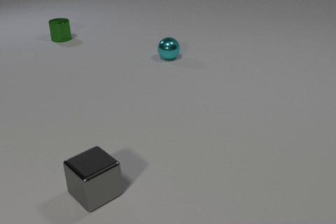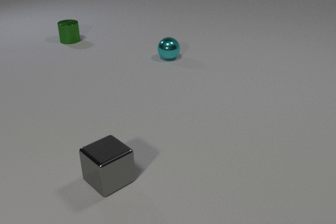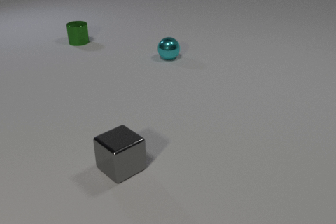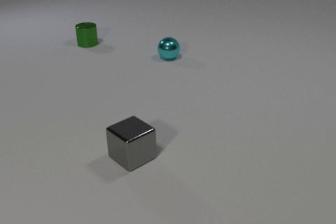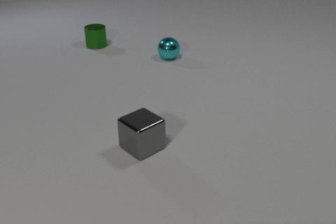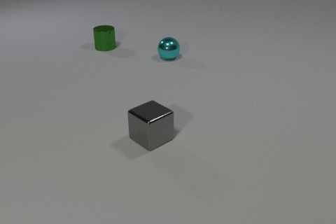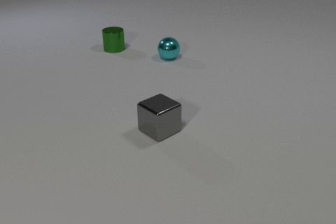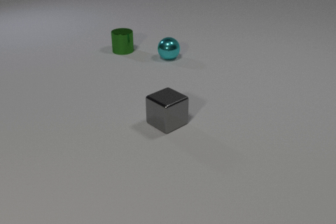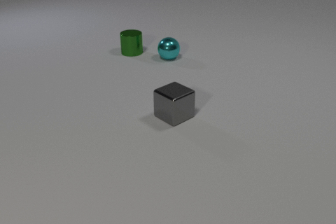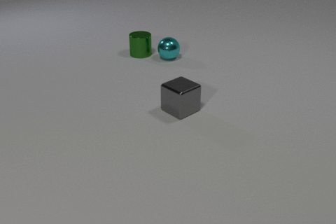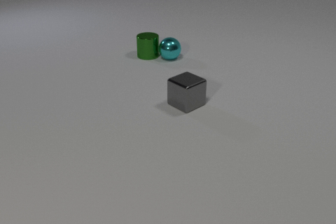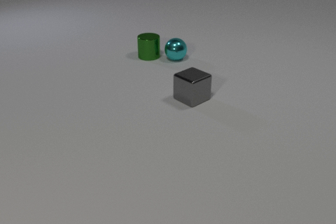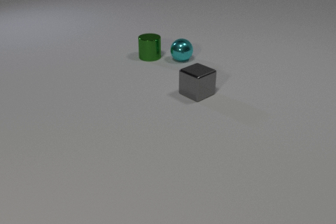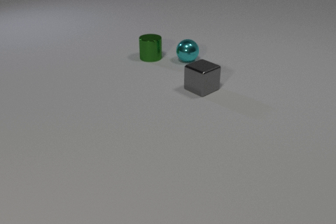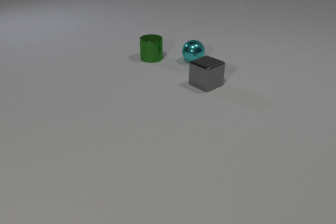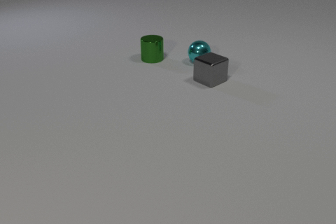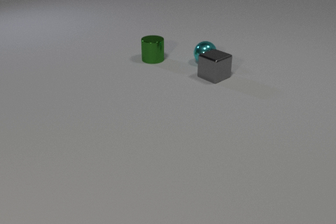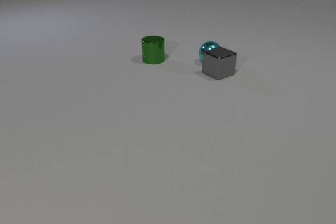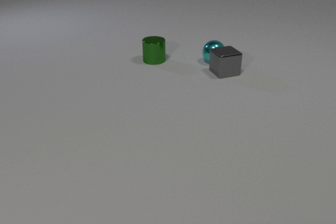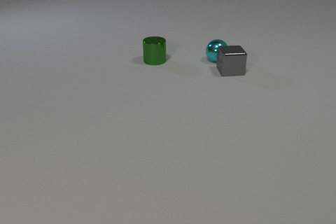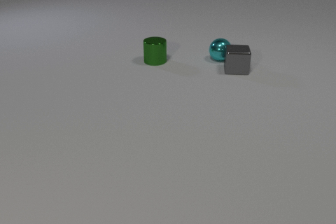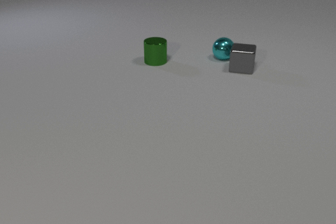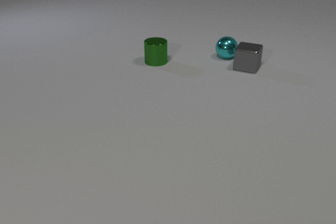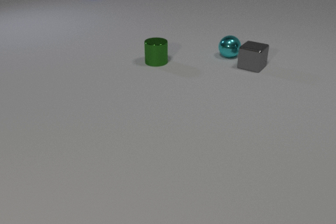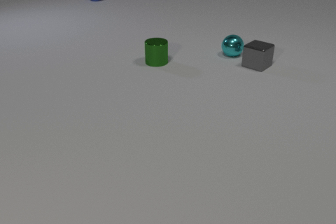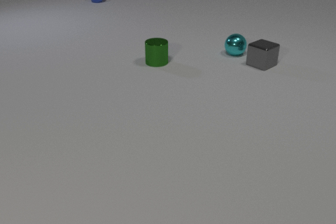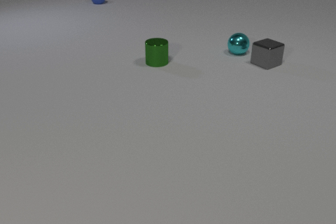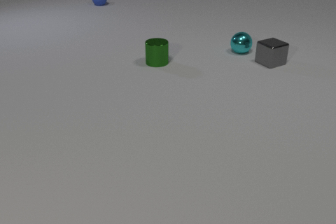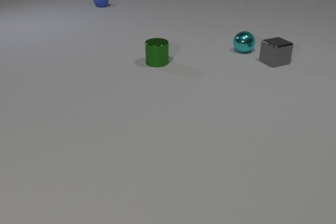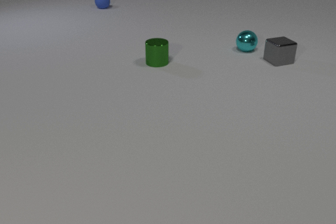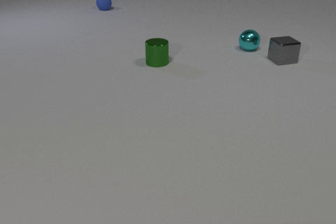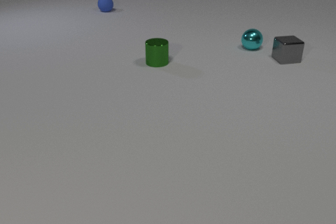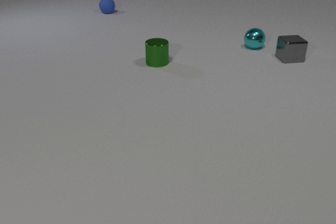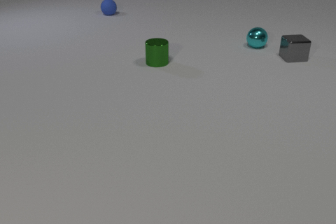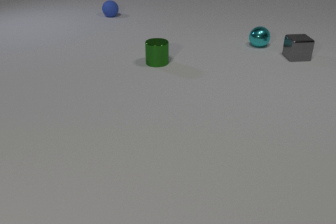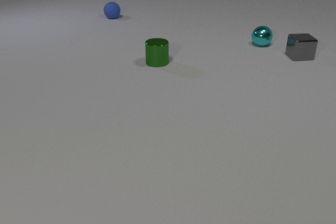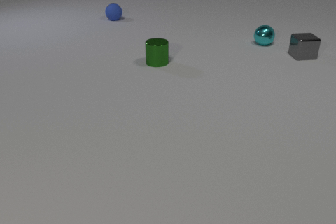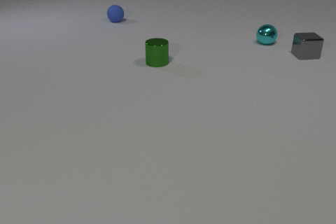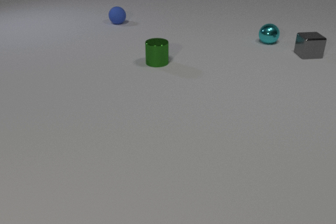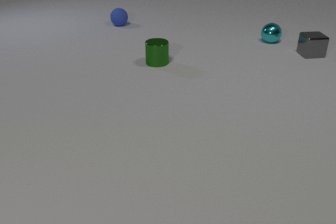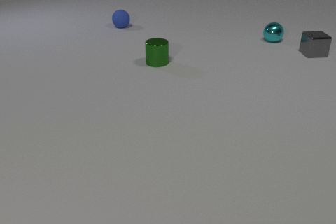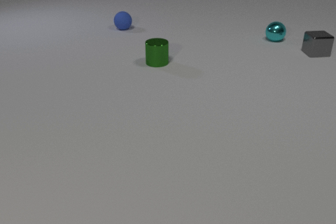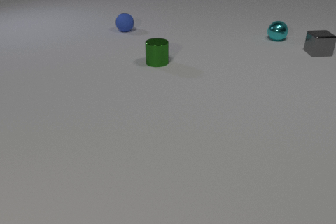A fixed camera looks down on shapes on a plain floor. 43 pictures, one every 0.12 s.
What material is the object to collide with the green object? metal.
How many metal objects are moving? 3.
How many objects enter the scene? 1.
0.00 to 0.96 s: The green metal cylinder slides to the right and toward the camera. The gray metal cube slides away from the camera and to the right.
0.96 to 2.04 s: The green metal cylinder slides to the right and toward the camera. The cyan metal sphere rolls to the right. The gray metal cube slides away from the camera and to the right. The green metal cylinder and the cyan metal sphere collide. The cyan metal sphere and the gray metal cube collide.
2.04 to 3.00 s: The green metal cylinder slides toward the camera. The cyan metal sphere rolls away from the camera and to the right. The blue rubber sphere comes in at the top edge, rolls toward the camera. The gray metal cube slides to the right and away from the camera, spins clockwise seen from above by about 90 degrees, its near face sliding to the left.
3.00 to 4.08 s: The cyan metal sphere rolls away from the camera and to the right. The blue rubber sphere rolls toward the camera. The gray metal cube slides to the right and away from the camera, spins so that its near face slides to the left, clockwise seen from above.
4.08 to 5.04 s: The cyan metal sphere rolls away from the camera and to the right. The blue rubber sphere rolls toward the camera. The gray metal cube slides to the right and away from the camera.
